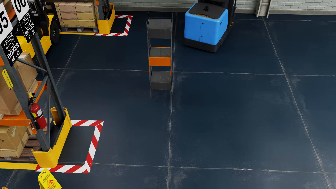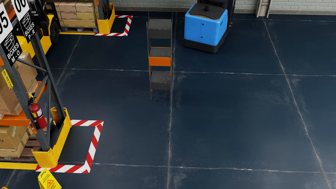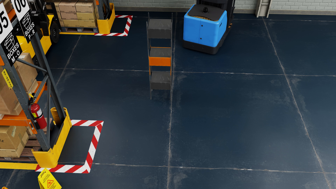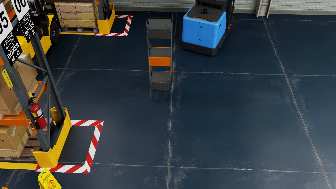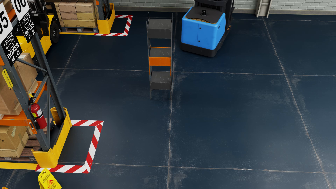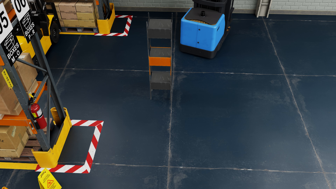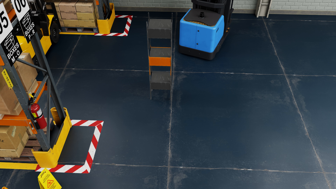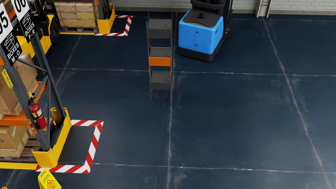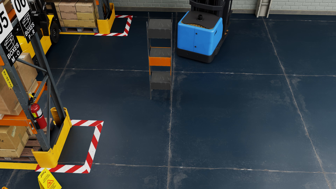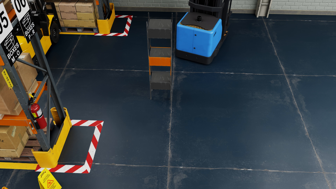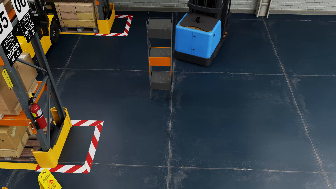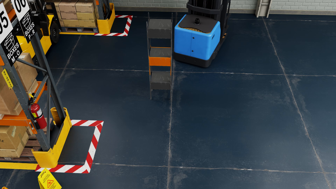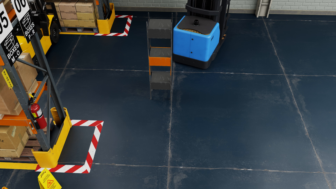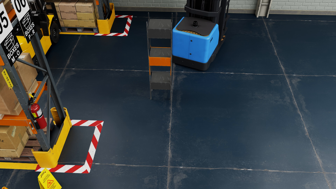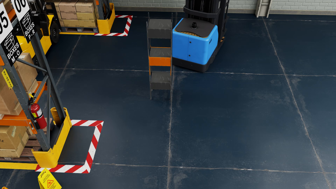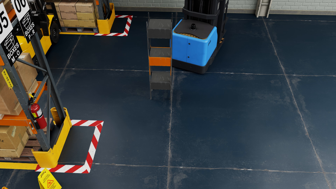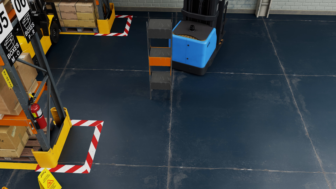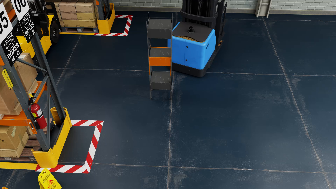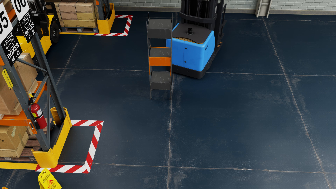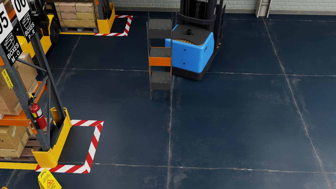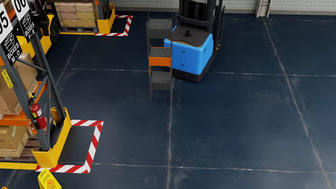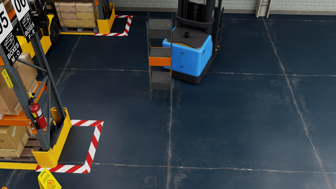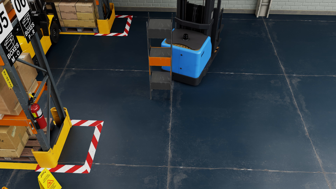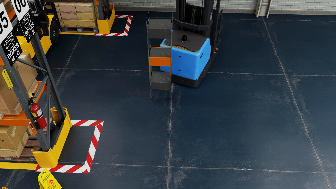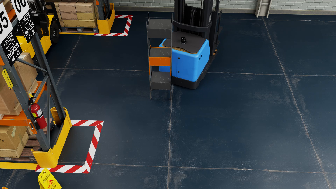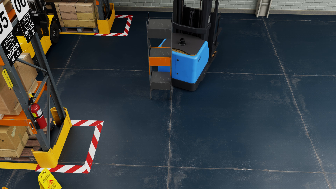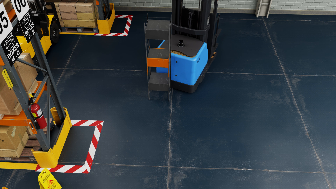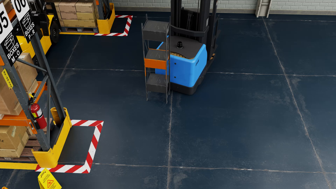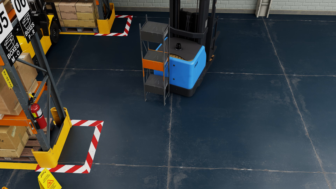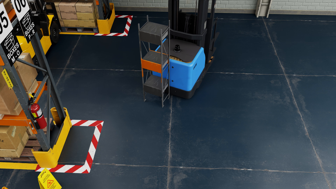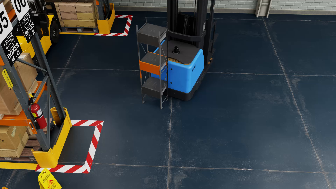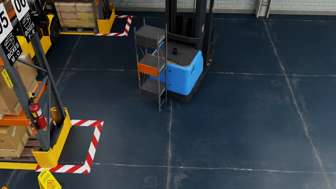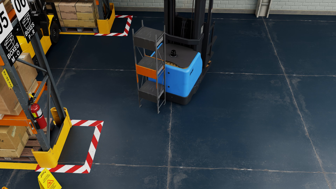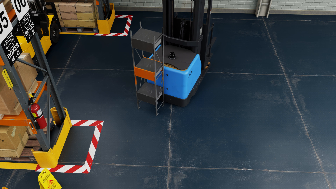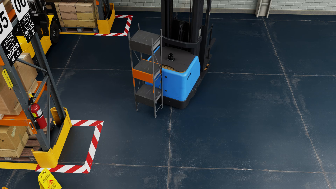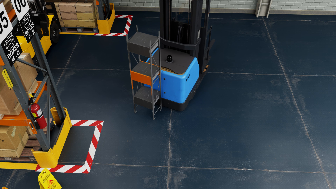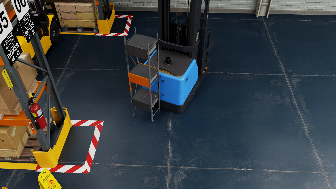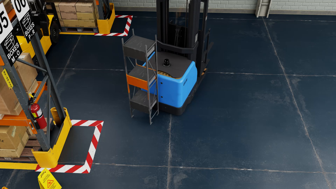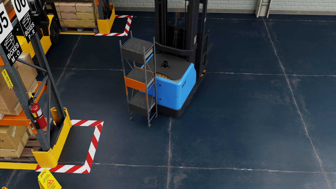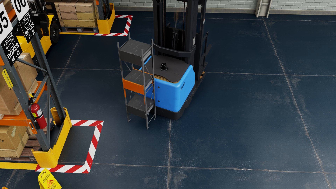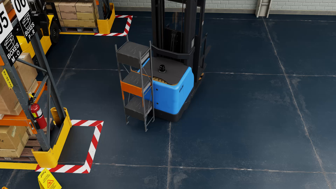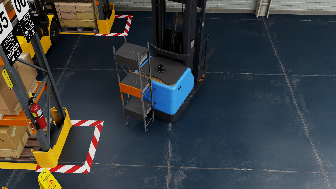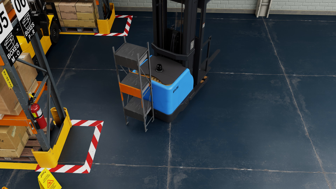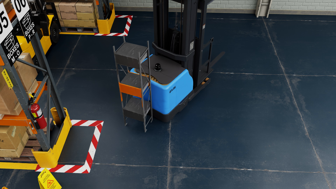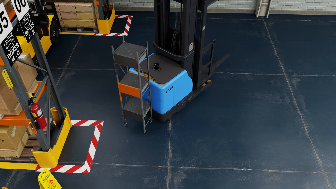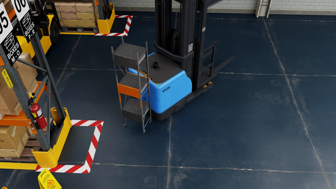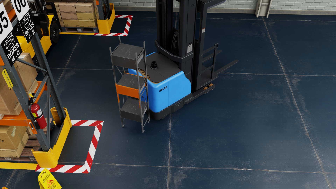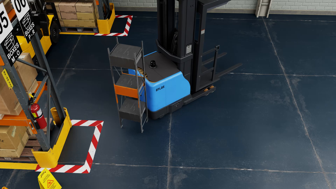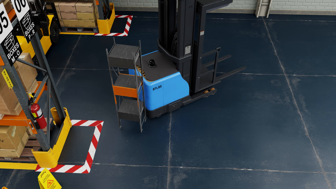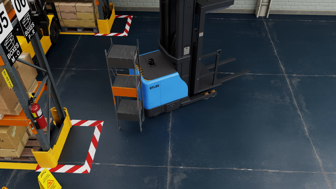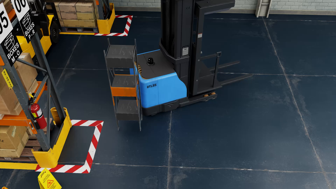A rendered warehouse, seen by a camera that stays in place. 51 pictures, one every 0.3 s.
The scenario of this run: A forklift runs into an object in its way.
